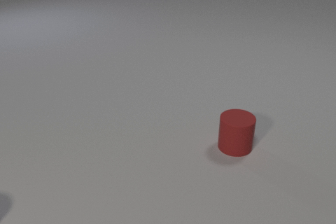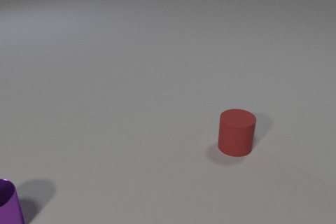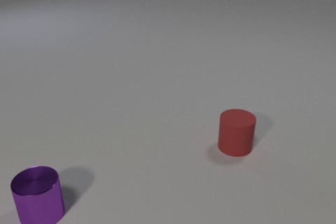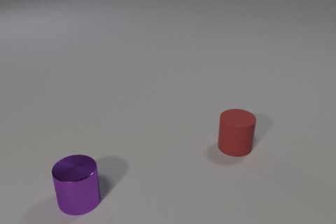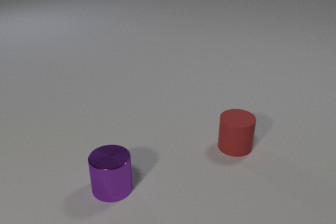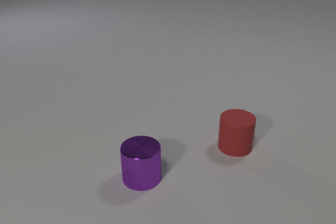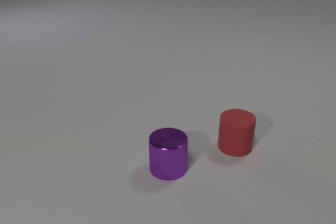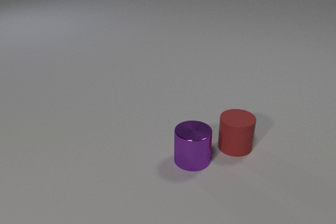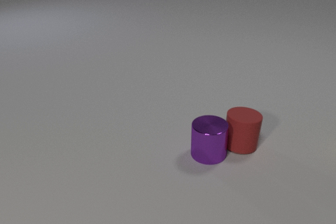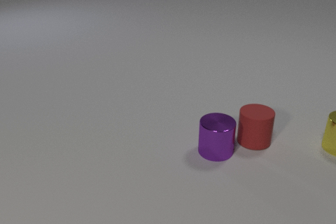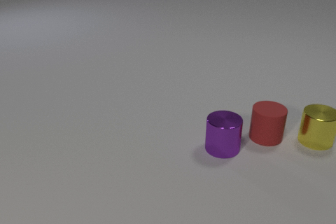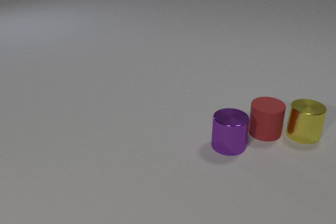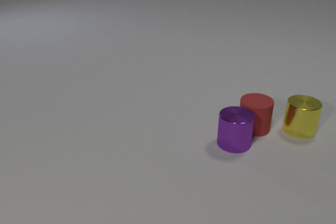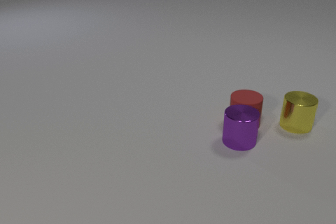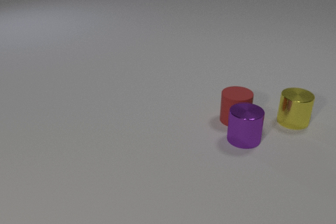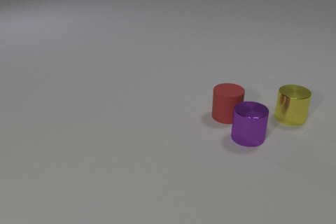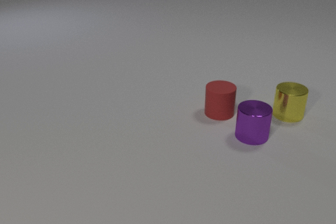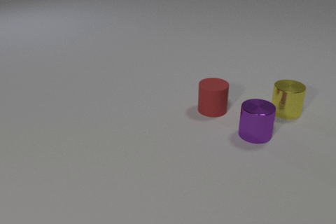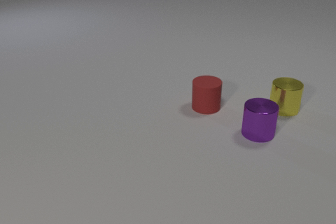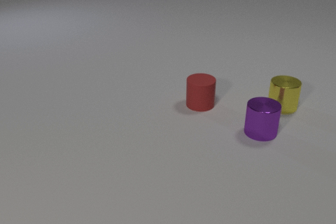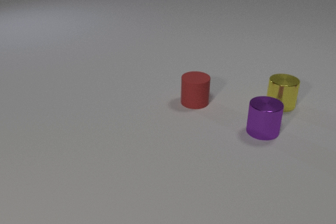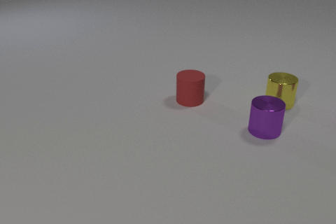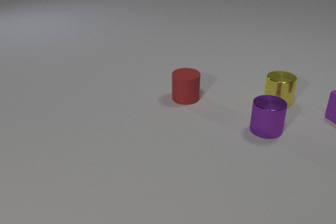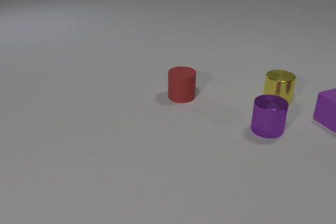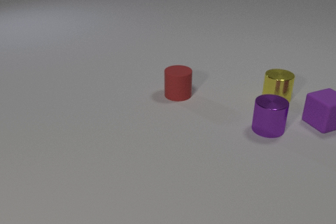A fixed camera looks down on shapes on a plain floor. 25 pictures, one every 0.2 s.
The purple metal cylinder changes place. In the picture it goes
to the right.
The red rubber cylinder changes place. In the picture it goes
away from the camera.
0.0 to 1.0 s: The purple metal cylinder comes in at the left edge, slides to the right.
1.0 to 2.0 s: The purple metal cylinder slides to the right and away from the camera. The red rubber cylinder slides to the right and away from the camera. The yellow metal cylinder comes in at the right edge, slides to the left. The purple metal cylinder and the red rubber cylinder collide.
2.0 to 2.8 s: The purple metal cylinder slides to the right and away from the camera. The red rubber cylinder slides to the left and away from the camera. The yellow metal cylinder slides away from the camera and to the left. The red rubber cylinder and the yellow metal cylinder collide.
2.8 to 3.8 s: The purple metal cylinder slides away from the camera and to the right. The red rubber cylinder slides to the left and away from the camera. The yellow metal cylinder slides away from the camera and to the left.
3.8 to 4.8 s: The purple metal cylinder slides away from the camera and to the right. The red rubber cylinder slides to the left and away from the camera. The yellow metal cylinder slides away from the camera and to the left. The purple rubber cube comes in at the right edge, slides to the left and toward the camera.
How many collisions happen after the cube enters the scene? 0.
Are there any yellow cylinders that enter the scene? yes.
What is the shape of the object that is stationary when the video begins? cylinder.
